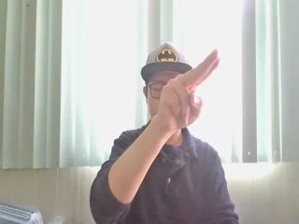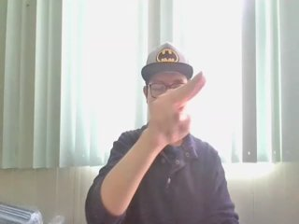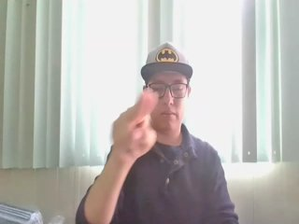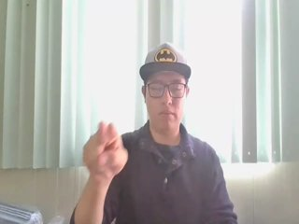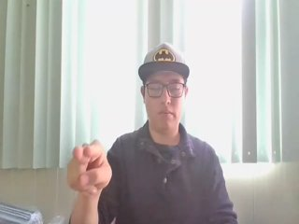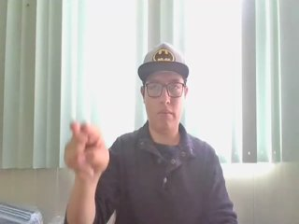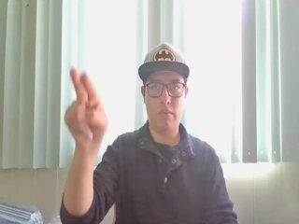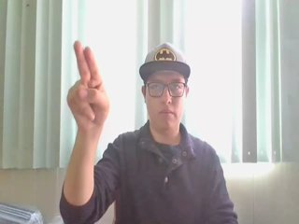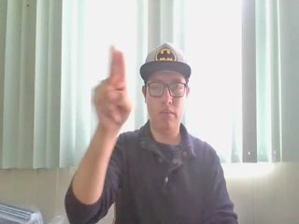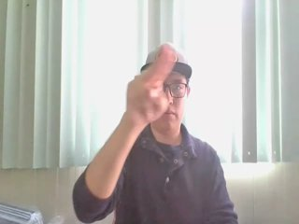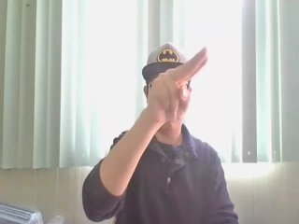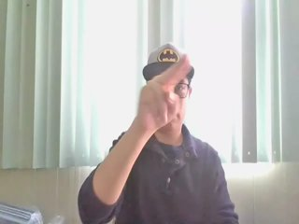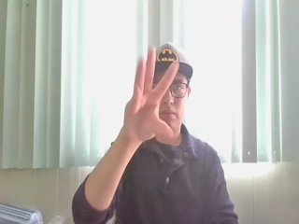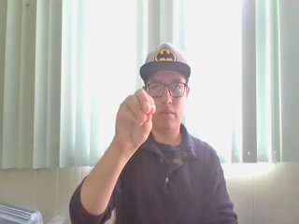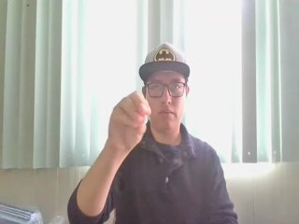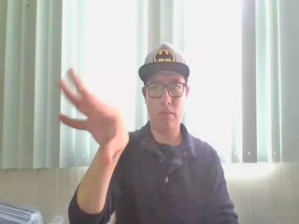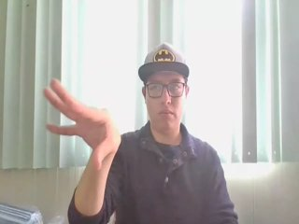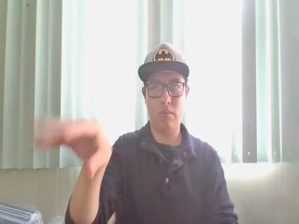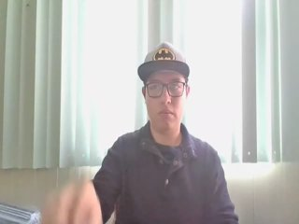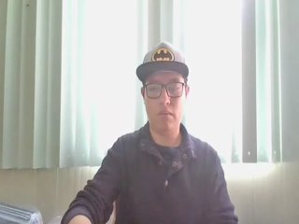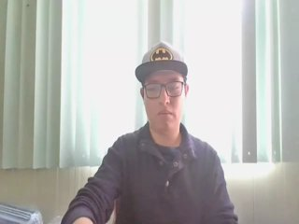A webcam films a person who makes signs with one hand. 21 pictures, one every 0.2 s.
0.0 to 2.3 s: Pointing with two fingers.
2.4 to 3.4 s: On the screen the hand sweeps to the left. The name of the sign: Throw right.
3.5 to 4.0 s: Non-gesture.
